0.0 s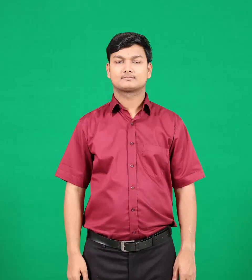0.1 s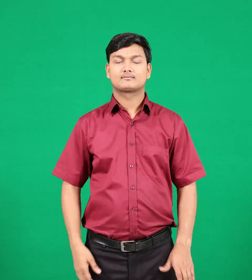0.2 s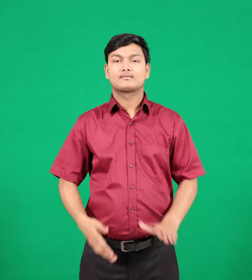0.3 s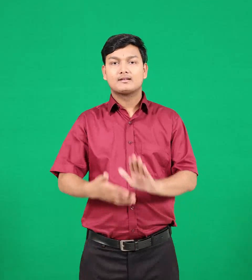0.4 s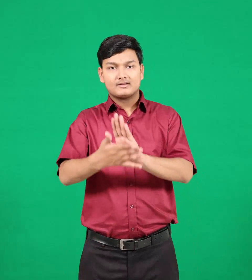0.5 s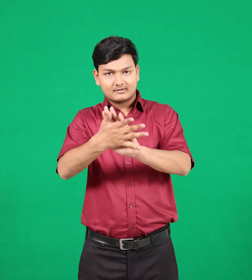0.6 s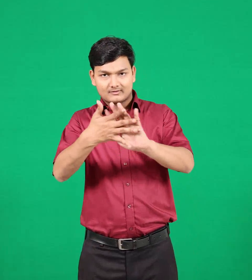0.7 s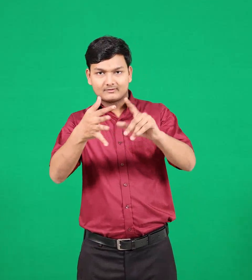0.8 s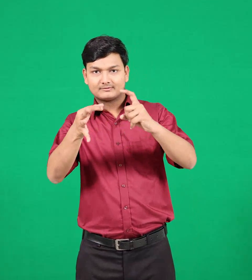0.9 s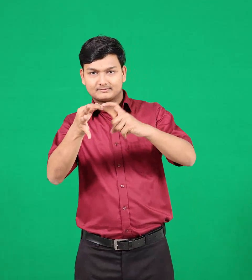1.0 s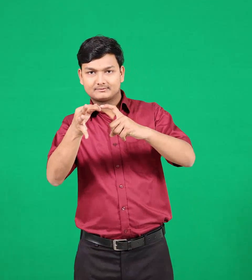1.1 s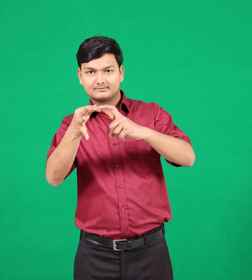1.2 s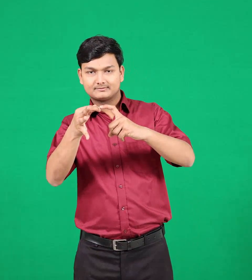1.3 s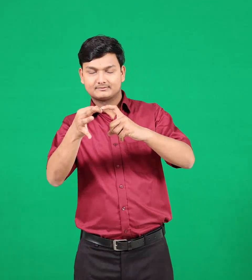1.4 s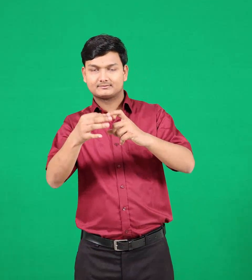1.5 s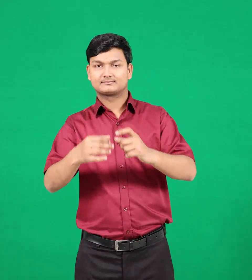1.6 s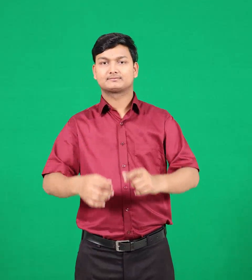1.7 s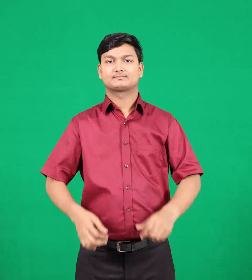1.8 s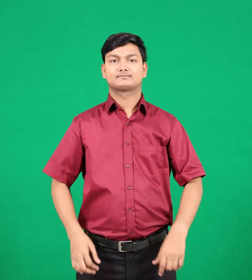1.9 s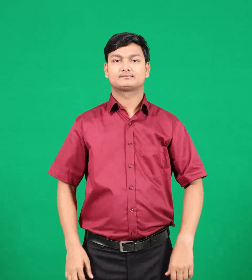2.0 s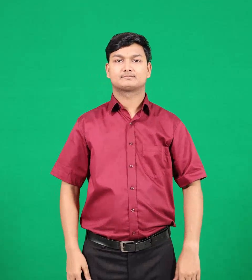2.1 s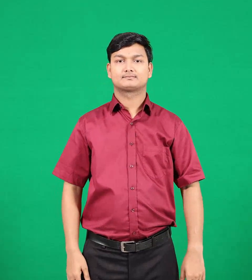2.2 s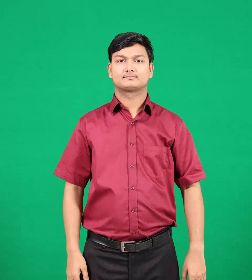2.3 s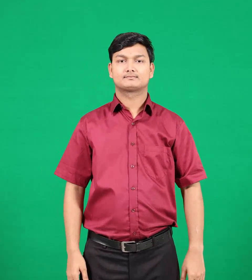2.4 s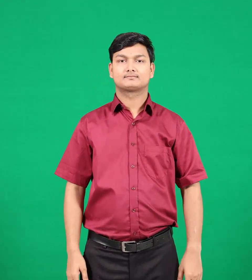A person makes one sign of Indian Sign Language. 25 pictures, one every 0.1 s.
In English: headquarter
